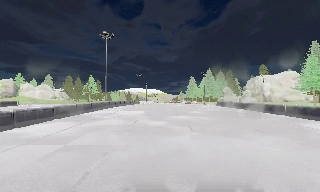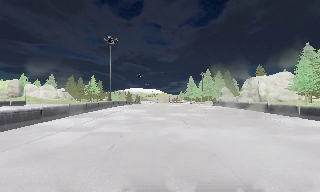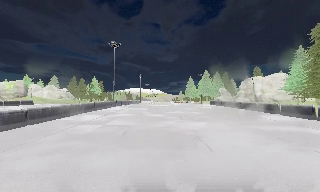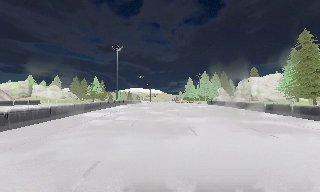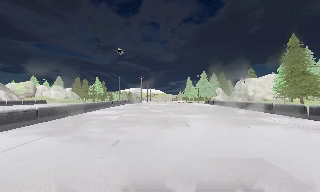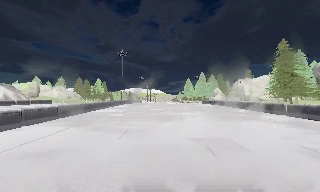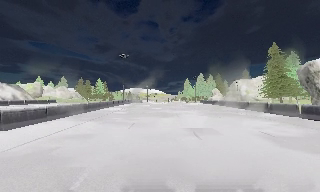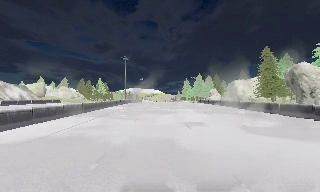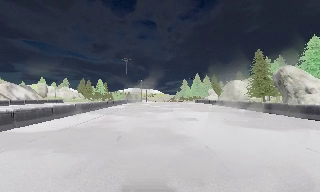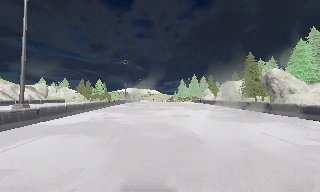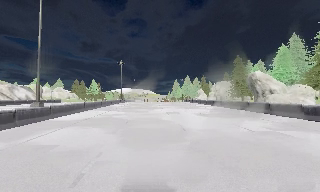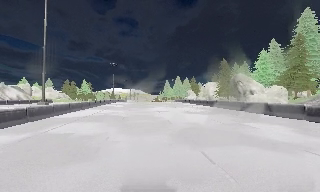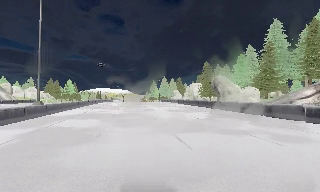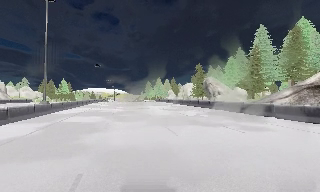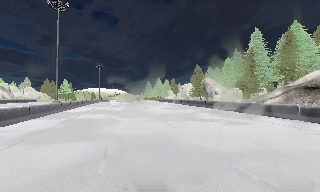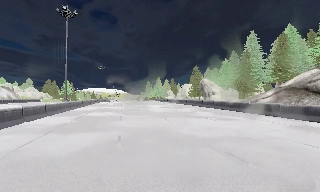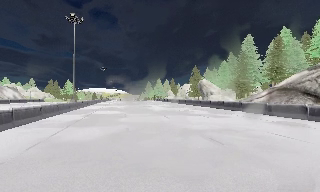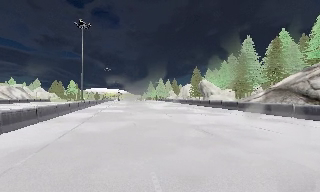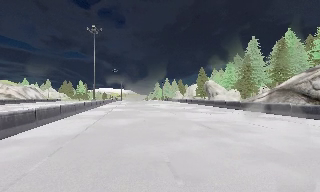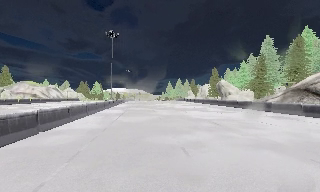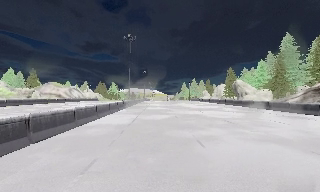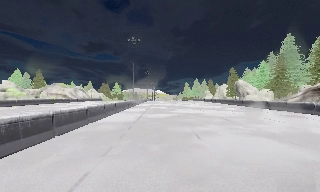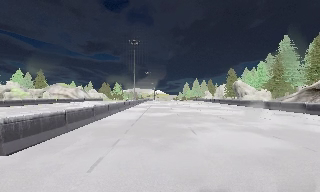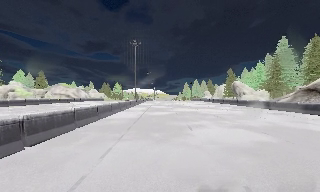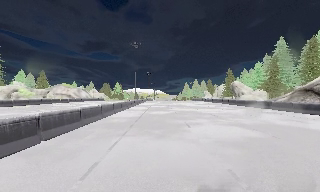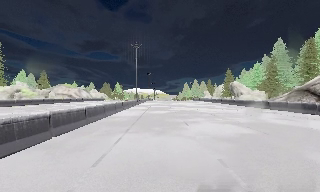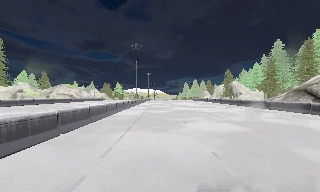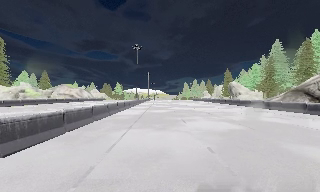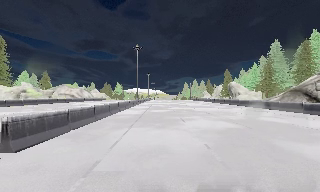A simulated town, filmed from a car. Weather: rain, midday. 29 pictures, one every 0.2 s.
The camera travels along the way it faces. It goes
backward.
0.0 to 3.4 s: The scene slides to the left, as the camera pans about 15 degrees to its right. It travels backward, about 35 m, so what stands in front gets smaller.
3.4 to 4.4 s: The scene slides to the right, as the camera pans about 15 degrees to its left. It travels backward, about 6 m, so what stands in front gets smaller.
4.4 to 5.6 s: The camera travels backward, about 3.5 m, so what stands in front gets smaller. It loses speed.
The film runs backward here.
